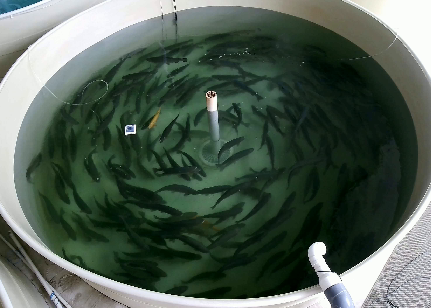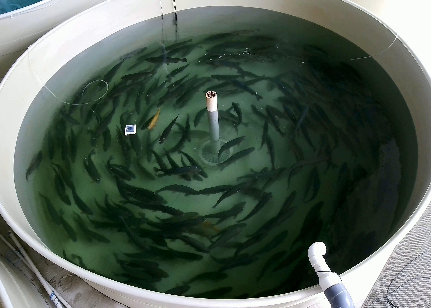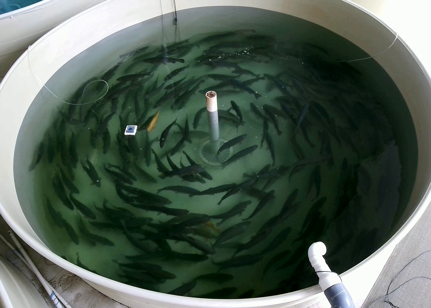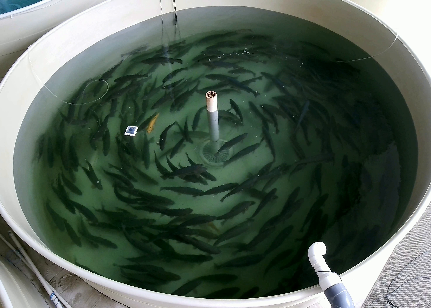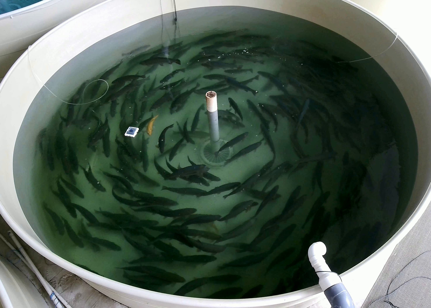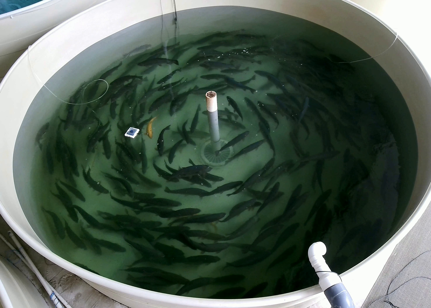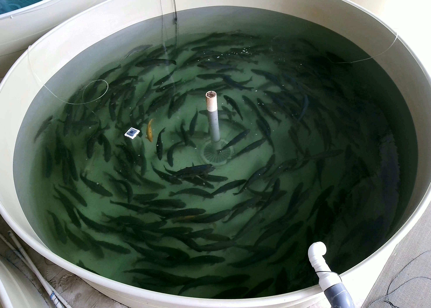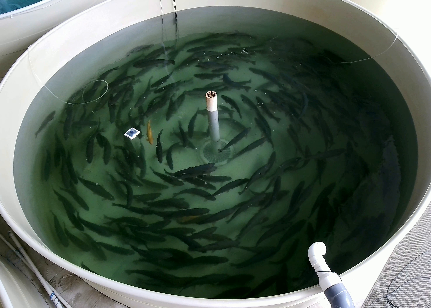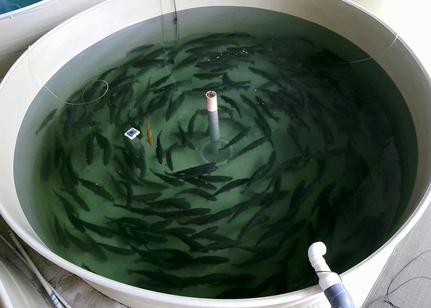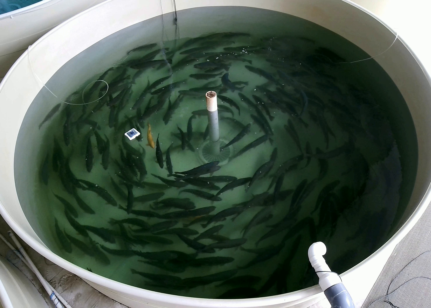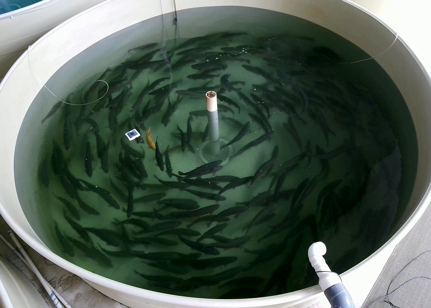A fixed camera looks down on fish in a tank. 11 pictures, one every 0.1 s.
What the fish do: Normal cruising.
